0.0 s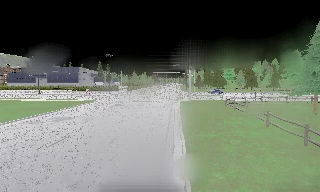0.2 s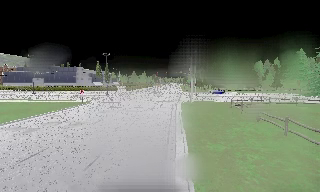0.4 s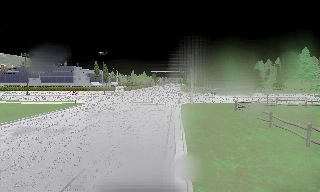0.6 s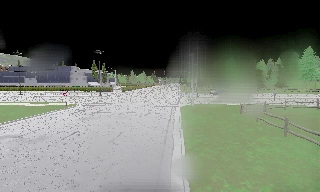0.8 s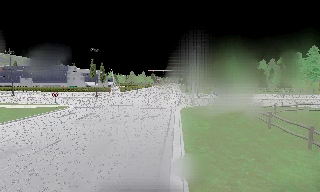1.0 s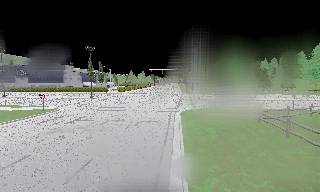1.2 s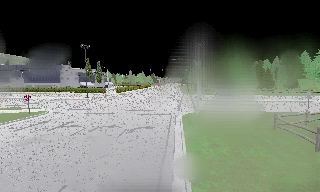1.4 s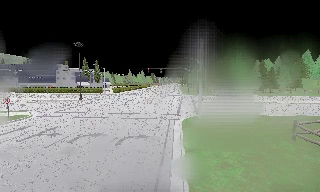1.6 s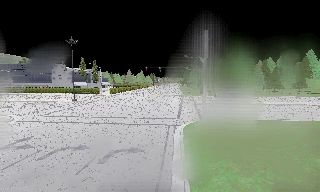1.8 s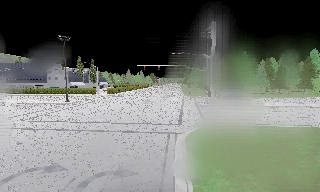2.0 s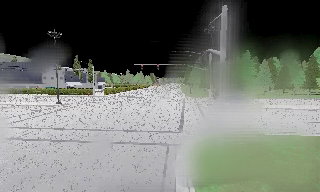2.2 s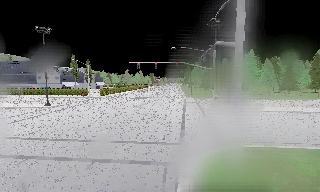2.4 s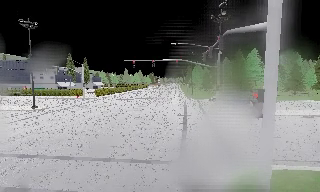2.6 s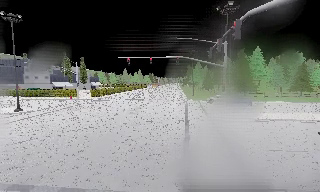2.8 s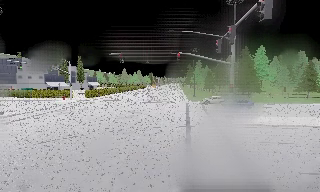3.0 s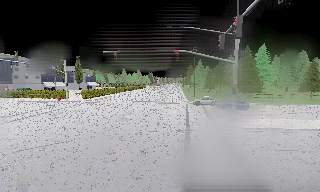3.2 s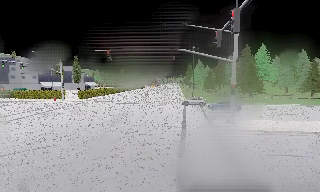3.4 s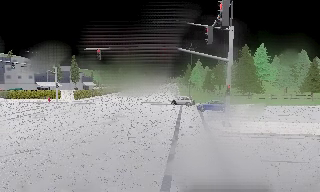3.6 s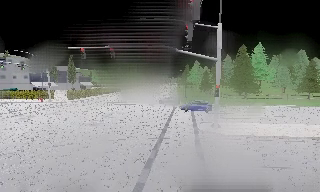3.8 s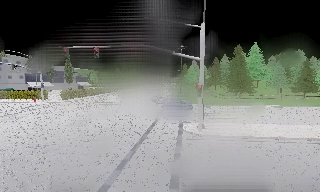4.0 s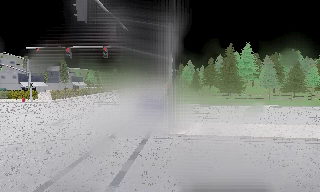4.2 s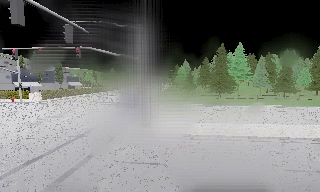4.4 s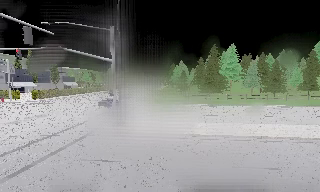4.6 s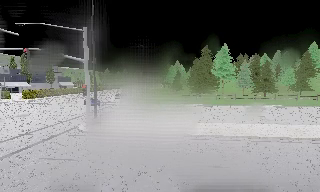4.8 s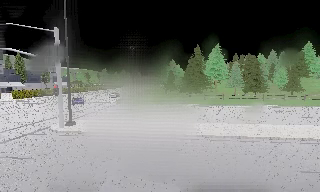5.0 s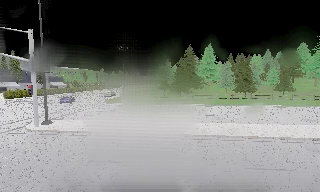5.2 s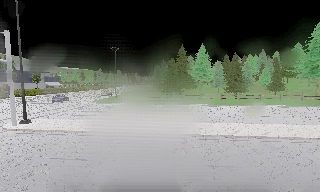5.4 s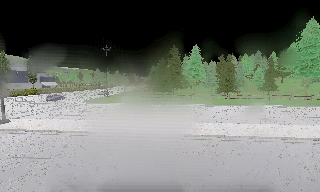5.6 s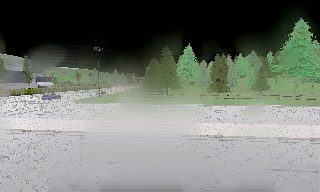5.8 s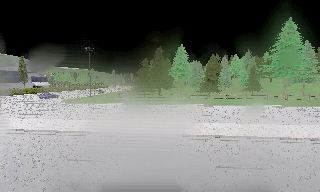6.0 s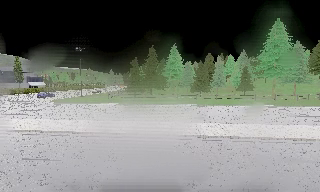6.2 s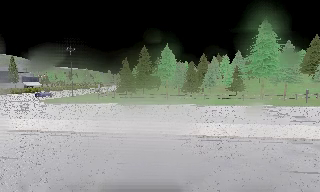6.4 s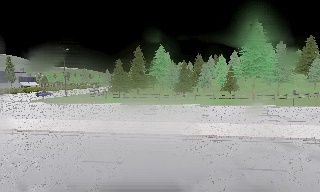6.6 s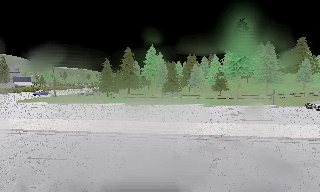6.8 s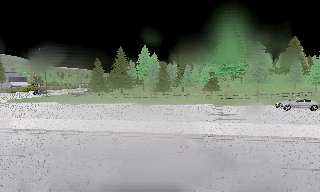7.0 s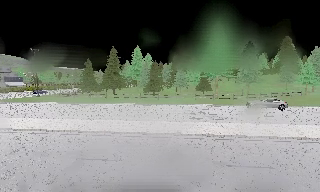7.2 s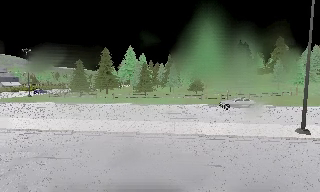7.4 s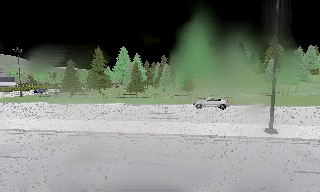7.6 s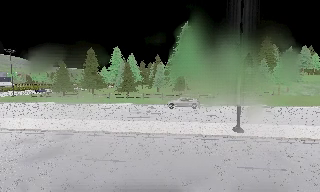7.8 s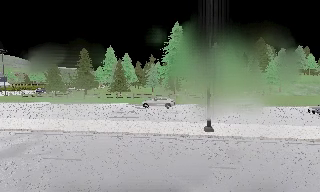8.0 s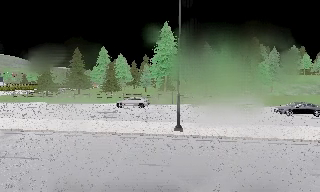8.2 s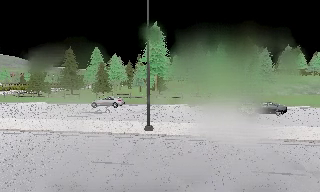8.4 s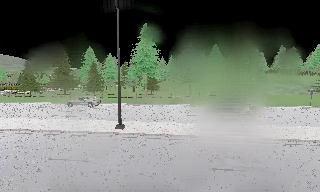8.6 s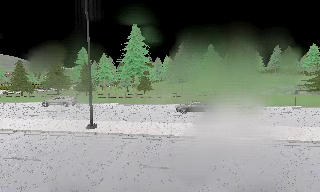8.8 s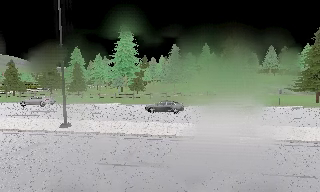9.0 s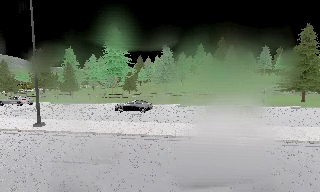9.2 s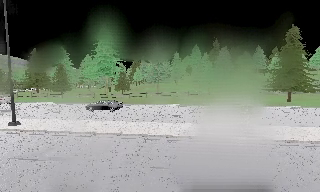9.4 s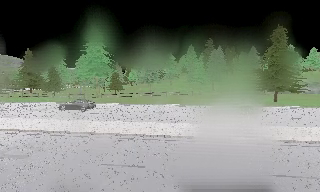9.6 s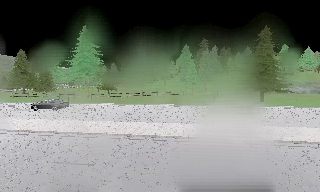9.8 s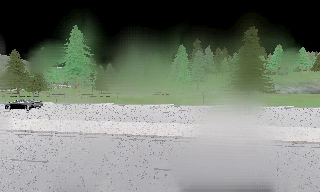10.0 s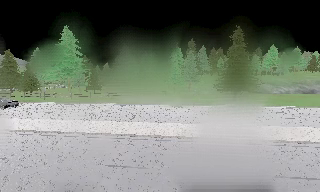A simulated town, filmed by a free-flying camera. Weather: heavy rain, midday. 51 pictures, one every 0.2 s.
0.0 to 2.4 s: The camera travels forward, about 25 m, so what stands in front looms larger.
2.4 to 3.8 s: The camera travels forward and to its right, about 9 m, so what stands in front looms larger. It loses speed.
3.8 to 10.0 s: The camera travels to its right, about 70 m, so close, fixed things drift to the left.
The film runs forward here.
